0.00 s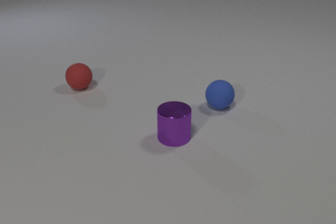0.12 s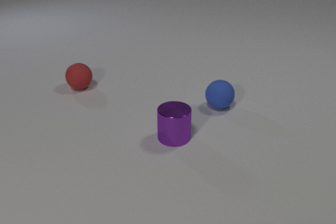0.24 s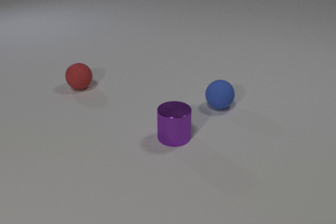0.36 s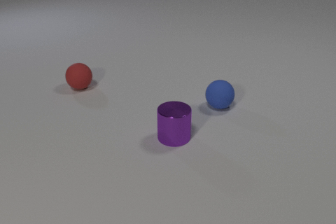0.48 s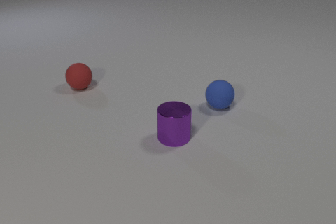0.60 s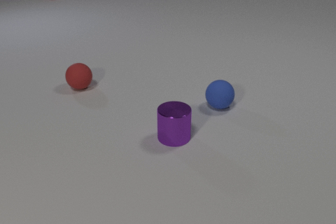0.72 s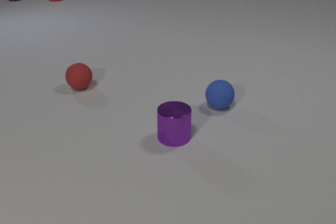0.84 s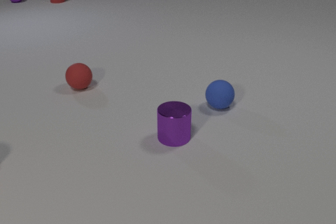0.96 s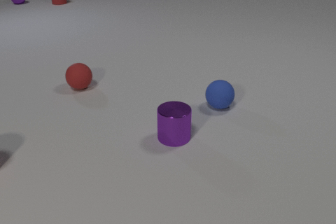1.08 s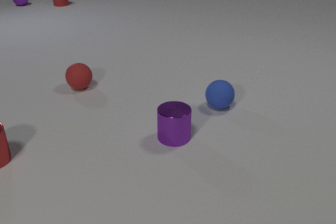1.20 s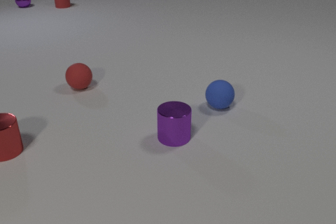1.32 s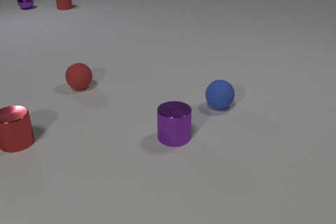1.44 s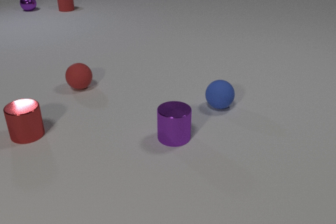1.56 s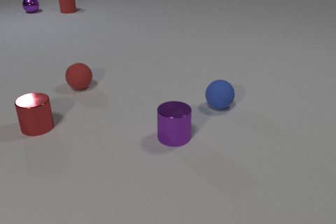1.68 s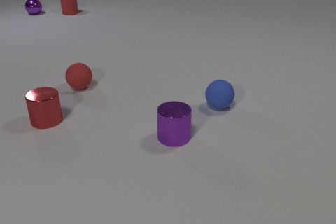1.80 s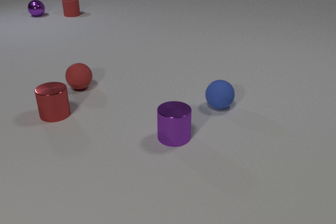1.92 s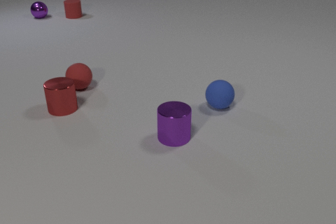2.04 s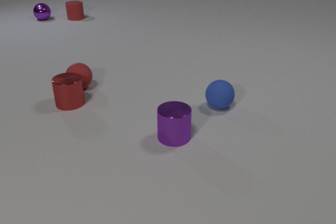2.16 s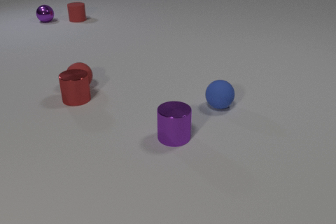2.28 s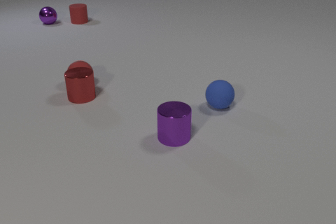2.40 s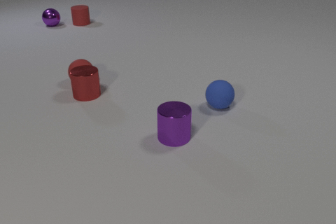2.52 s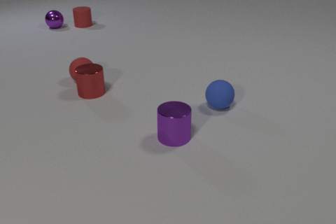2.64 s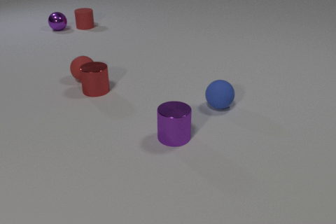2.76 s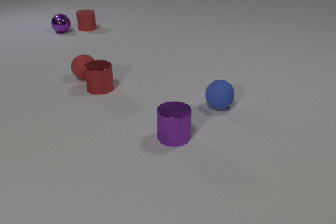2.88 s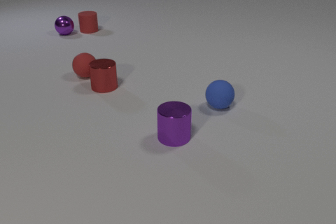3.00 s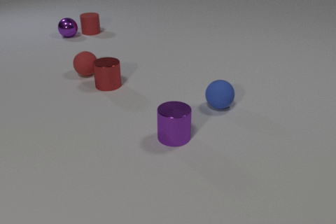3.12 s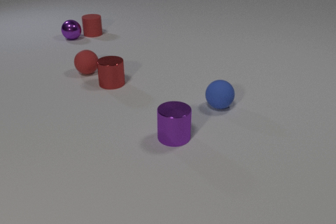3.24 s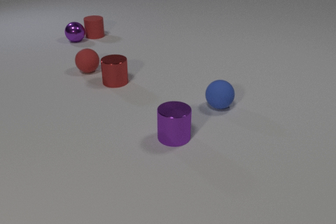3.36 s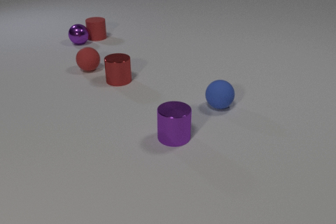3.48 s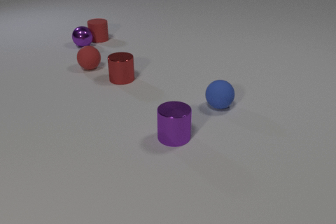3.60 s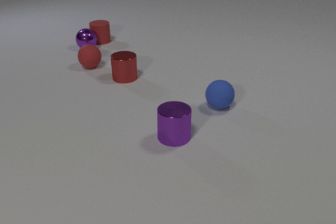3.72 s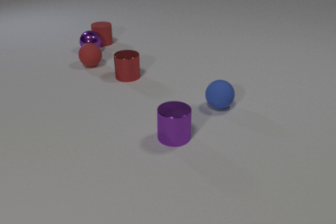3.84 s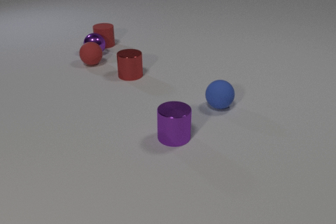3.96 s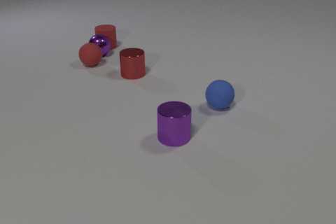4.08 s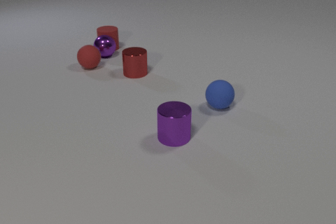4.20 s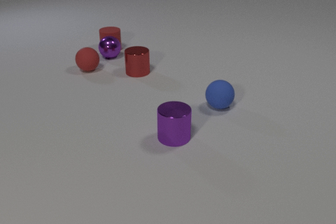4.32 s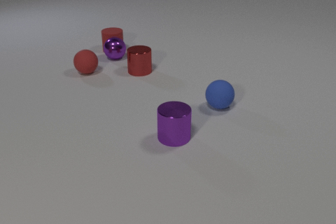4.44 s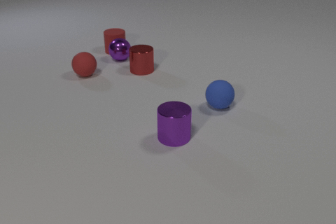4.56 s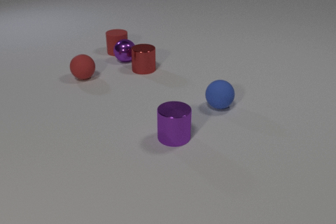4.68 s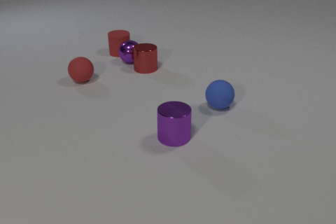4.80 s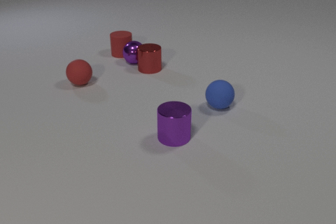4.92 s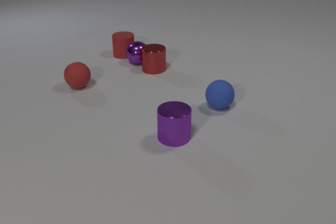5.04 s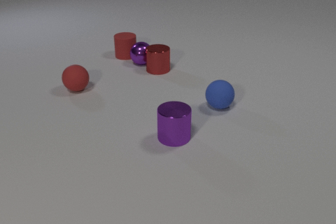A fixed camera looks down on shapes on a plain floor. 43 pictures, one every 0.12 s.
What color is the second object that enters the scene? purple.
What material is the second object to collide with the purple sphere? rubber.
How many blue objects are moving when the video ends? 0.
0.00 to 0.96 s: The red rubber cylinder comes in at the top edge, slides toward the camera. The purple metal sphere comes in at the top edge, rolls toward the camera.
0.96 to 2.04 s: The red metal cylinder comes in at the left edge, slides away from the camera and to the right. The red rubber cylinder slides toward the camera. The purple metal sphere rolls toward the camera.
2.04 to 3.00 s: The red metal cylinder slides to the right and away from the camera. The red rubber sphere rolls away from the camera. The red rubber cylinder slides toward the camera. The purple metal sphere rolls toward the camera. The red metal cylinder and the red rubber sphere collide.
3.00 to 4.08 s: The red metal cylinder slides to the right and away from the camera. The red rubber sphere rolls away from the camera. The red rubber cylinder slides toward the camera. The purple metal sphere rolls toward the camera and to the right. The red rubber sphere and the purple metal sphere collide. The red rubber cylinder and the purple metal sphere collide.
4.08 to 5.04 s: The red metal cylinder slides to the right. The red rubber sphere rolls toward the camera. The red rubber cylinder slides toward the camera and to the right. The purple metal sphere rolls to the right and toward the camera. The red metal cylinder and the purple metal sphere collide.
